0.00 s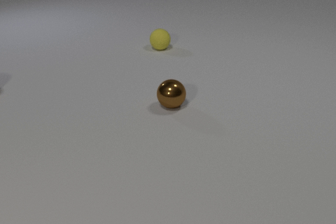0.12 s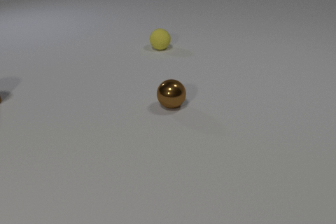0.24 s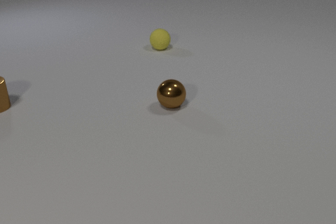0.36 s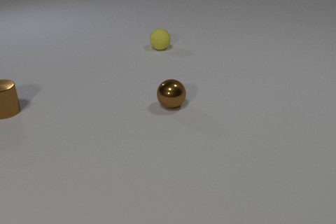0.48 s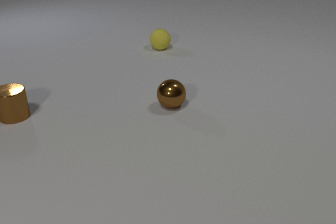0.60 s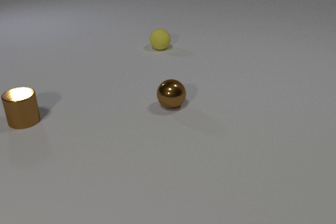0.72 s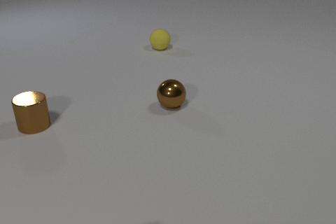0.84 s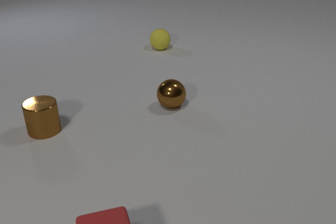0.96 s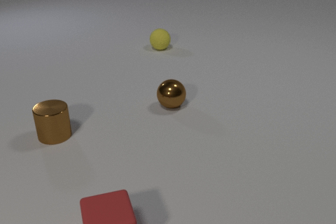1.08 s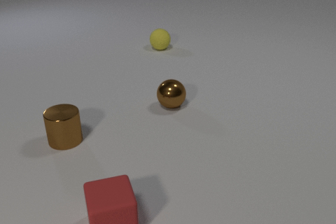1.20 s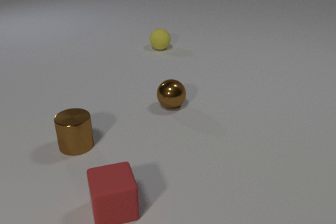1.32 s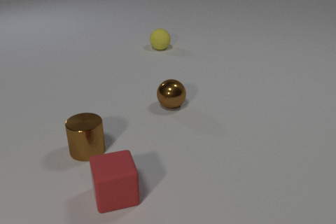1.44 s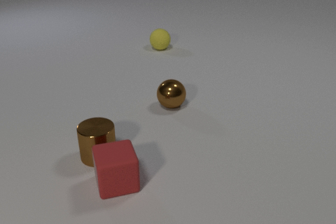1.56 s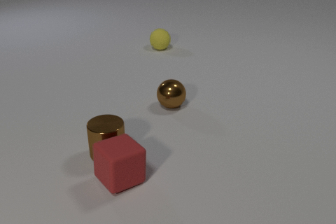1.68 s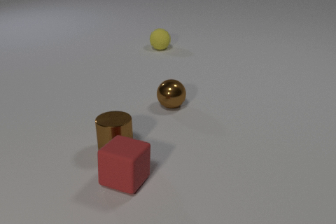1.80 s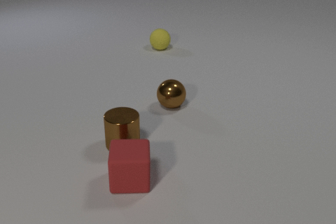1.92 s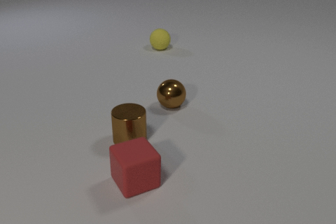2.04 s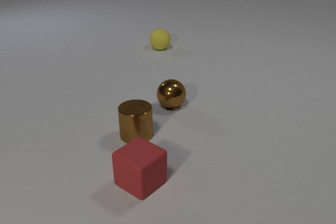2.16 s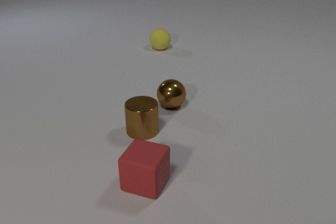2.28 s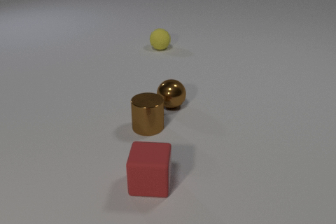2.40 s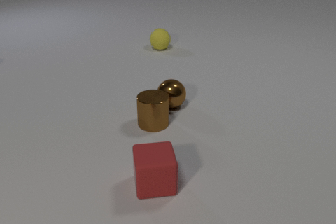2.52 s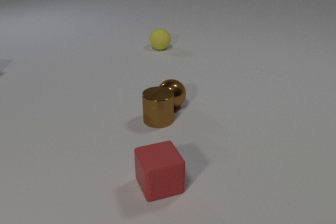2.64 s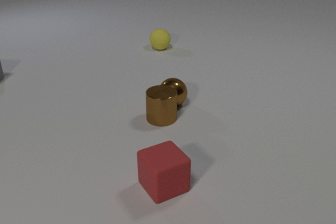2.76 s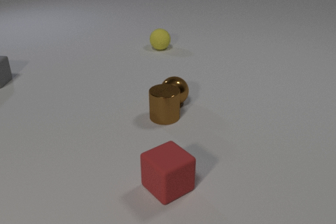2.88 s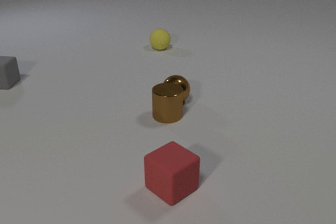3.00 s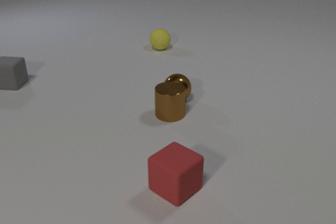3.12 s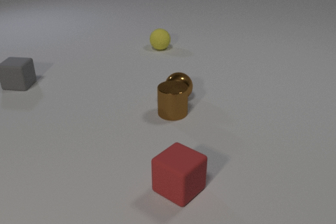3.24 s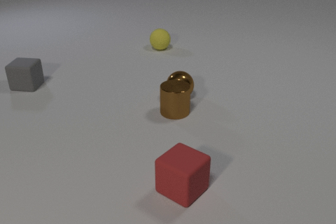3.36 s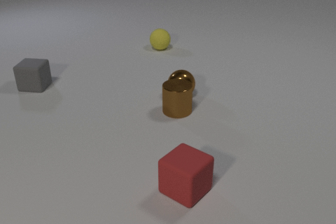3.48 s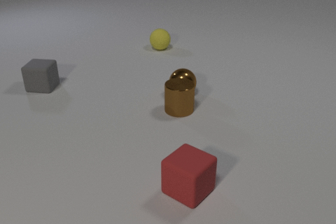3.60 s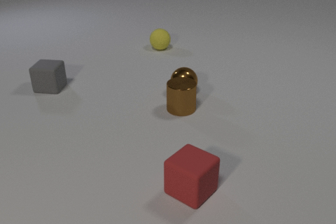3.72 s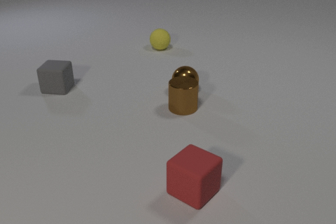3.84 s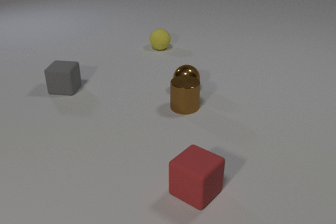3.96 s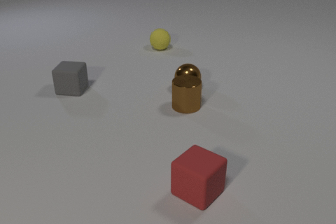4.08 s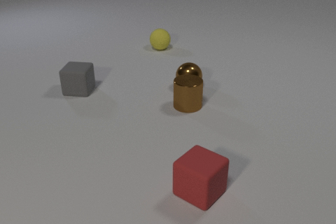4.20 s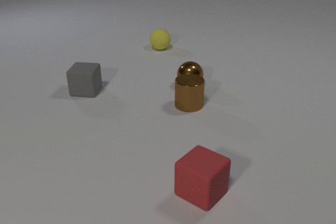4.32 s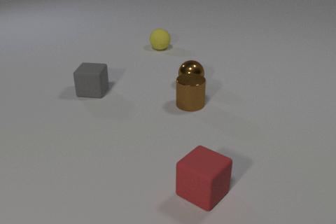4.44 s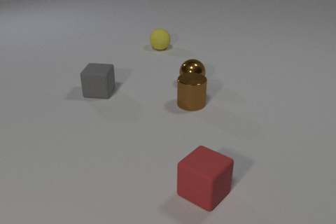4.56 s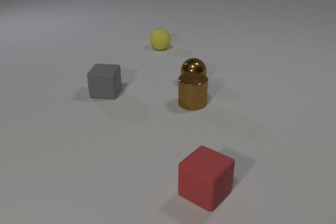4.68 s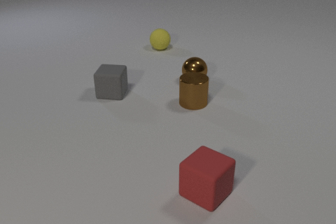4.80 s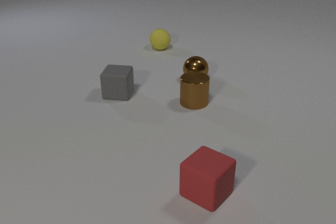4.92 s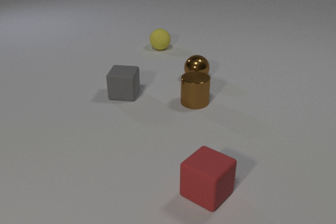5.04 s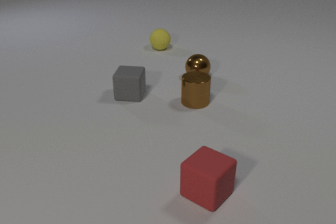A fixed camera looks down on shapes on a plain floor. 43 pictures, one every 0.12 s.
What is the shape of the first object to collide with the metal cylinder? cube.
What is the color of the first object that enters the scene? brown.
Are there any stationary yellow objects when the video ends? yes.
0.00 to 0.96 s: The red rubber cube comes in at the bottom edge, slides away from the camera. The brown metal cylinder comes in at the left edge, slides toward the camera and to the right.
0.96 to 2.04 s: The red rubber cube slides away from the camera, spins counterclockwise seen from above by about 120 degrees, its near face sliding to the right. The brown metal cylinder slides to the right. The red rubber cube and the brown metal cylinder collide.
2.04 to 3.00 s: The red rubber cube slides to the right, spins so that its near face slides to the right, counterclockwise seen from above. The brown metal cylinder slides away from the camera and to the right. The brown metal sphere rolls away from the camera and to the right. The gray rubber cube comes in at the left edge, slides to the right and toward the camera. The brown metal cylinder and the brown metal sphere collide.
3.00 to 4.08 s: The red rubber cube slides to the right. The brown metal cylinder slides away from the camera and to the right. The brown metal sphere rolls away from the camera. The gray rubber cube slides to the right and toward the camera.
4.08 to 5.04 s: The brown metal cylinder slides away from the camera and to the right. The brown metal sphere rolls away from the camera. The gray rubber cube slides to the right.
